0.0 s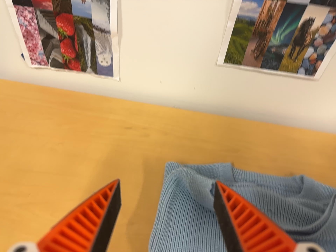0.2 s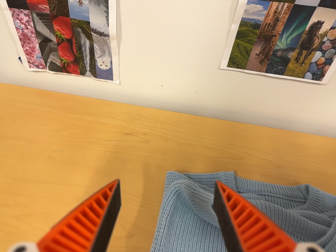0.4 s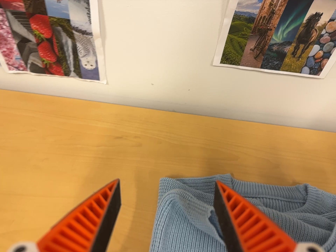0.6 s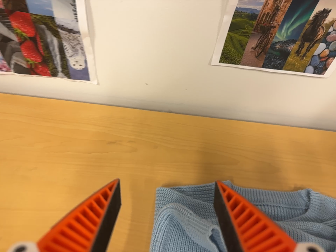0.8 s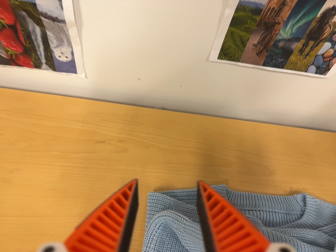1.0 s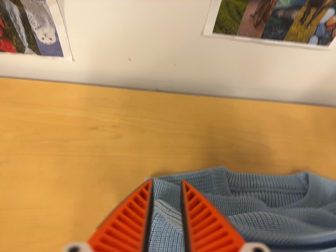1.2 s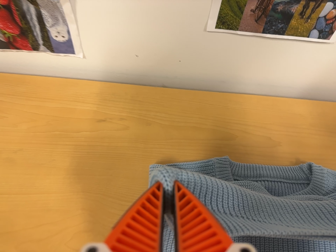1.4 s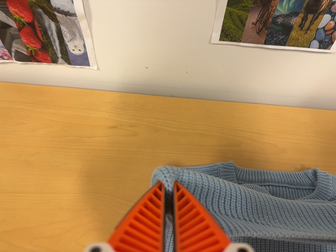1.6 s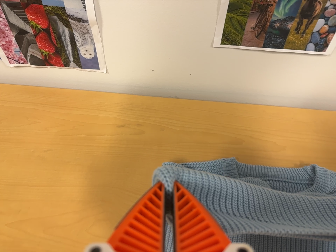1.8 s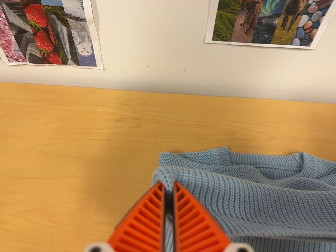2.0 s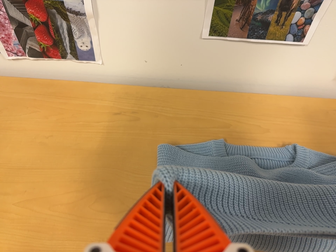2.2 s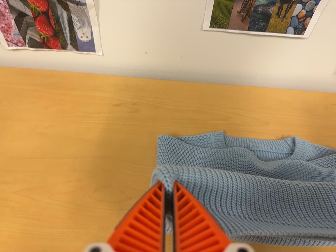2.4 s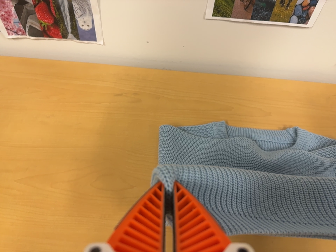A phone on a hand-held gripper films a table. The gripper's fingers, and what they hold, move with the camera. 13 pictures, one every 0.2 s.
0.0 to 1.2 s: The camera travels forward and toward the top of its view, about 12 cm, so what stands in front looms larger. Its aim tips toward the bottom of its view by about 10 degrees.
1.2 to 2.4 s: The camera travels backward and toward the bottom of its view, about 12 cm, so what stands in front gets smaller.
The film runs backward here.
